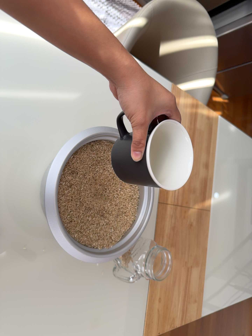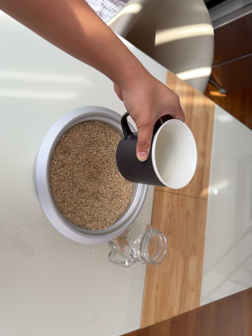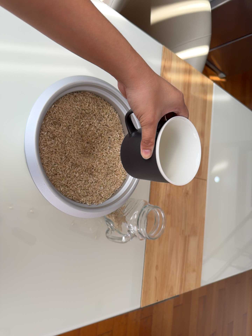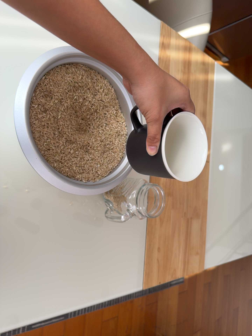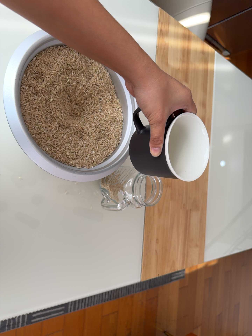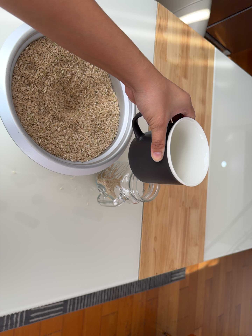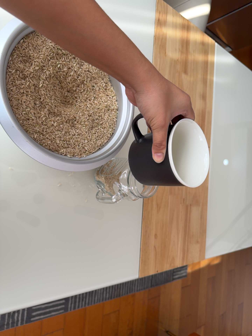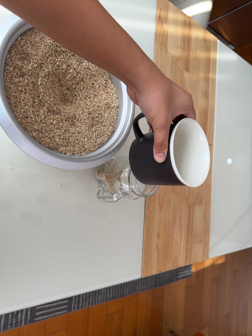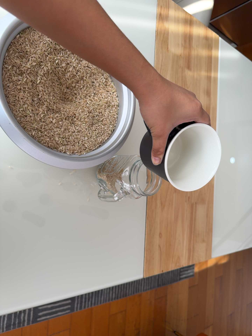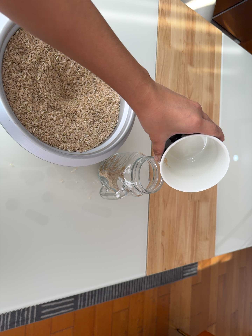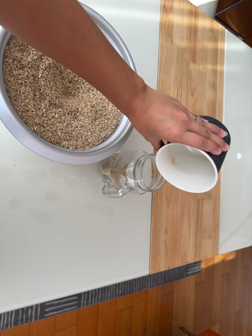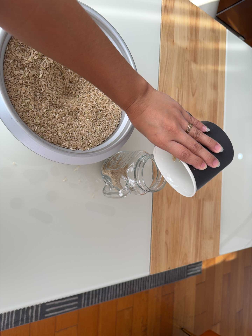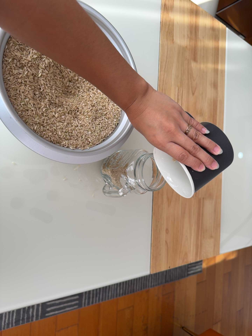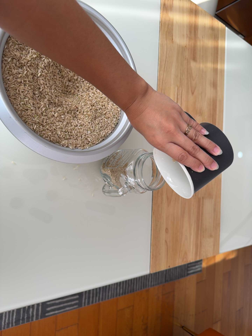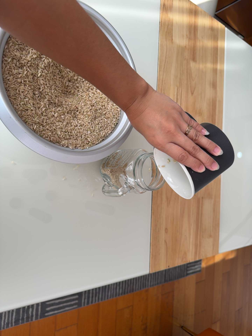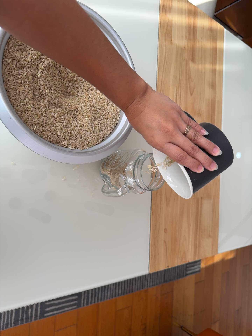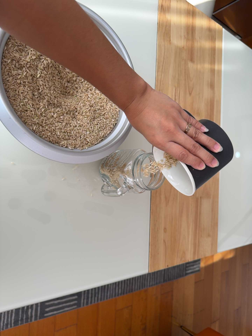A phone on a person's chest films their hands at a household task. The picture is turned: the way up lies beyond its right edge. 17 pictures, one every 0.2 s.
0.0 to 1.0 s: The camera travels toward the bottom of its view, forward and to its right, about 16 cm, so close, fixed things drift upward.
1.0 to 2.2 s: The camera shifts only a little, or ends up much as it began.
2.2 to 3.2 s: The camera keeps its place and its aim.
The film runs backward here.
